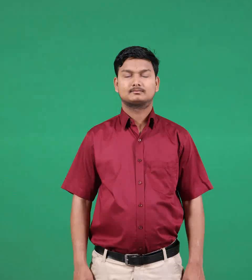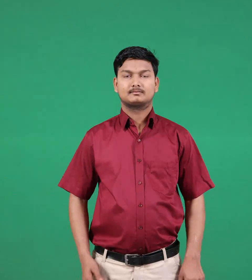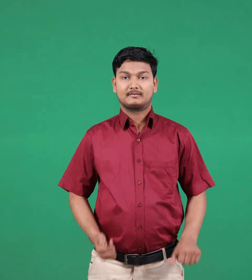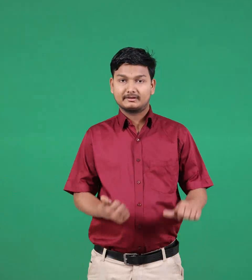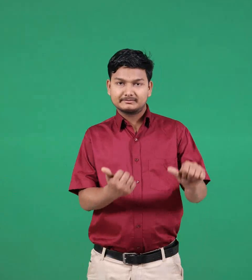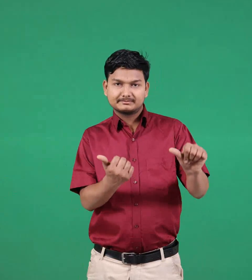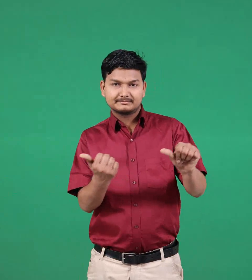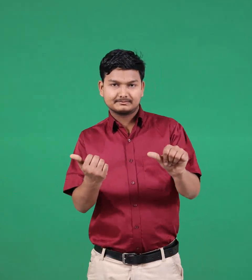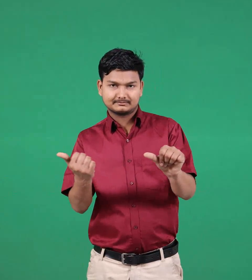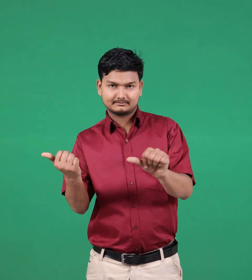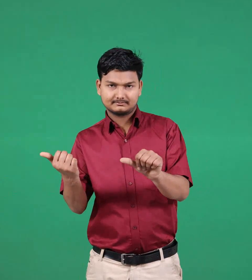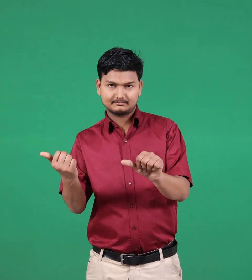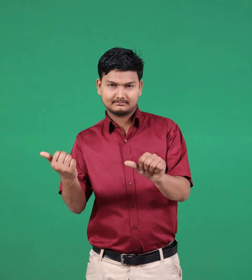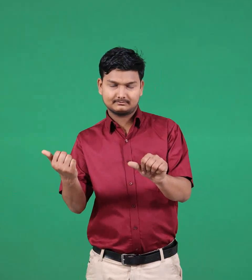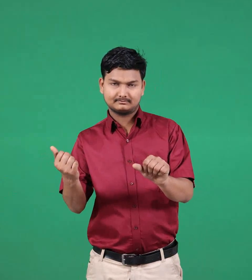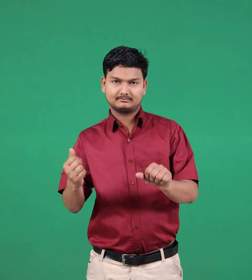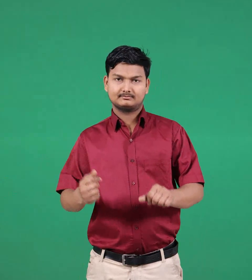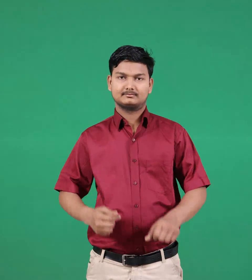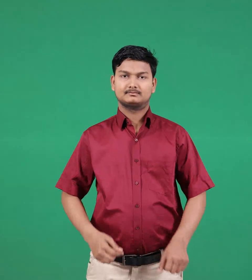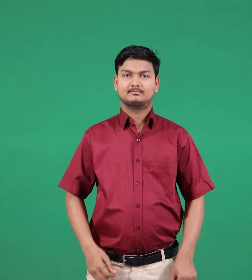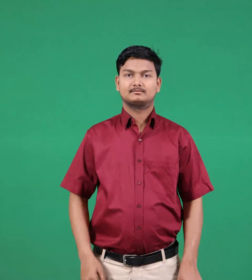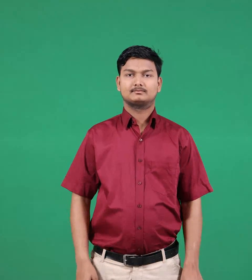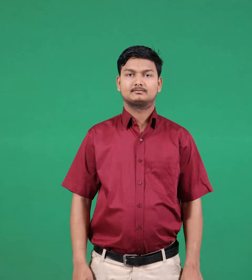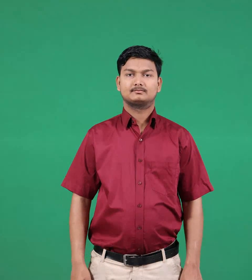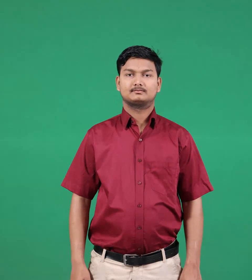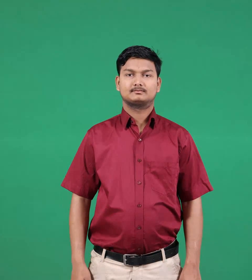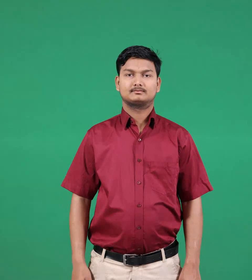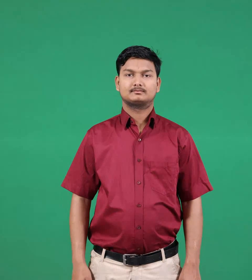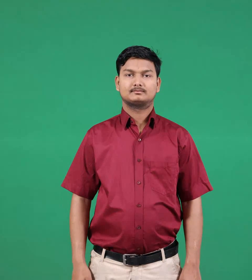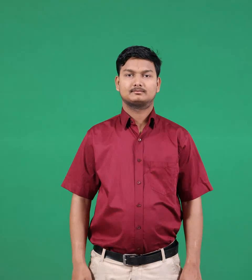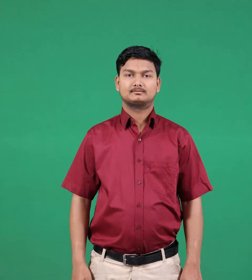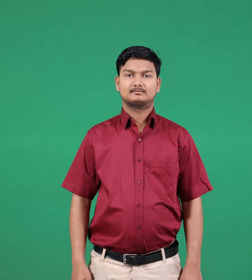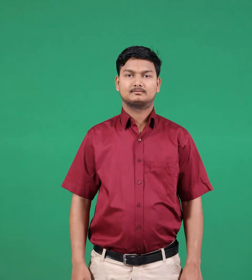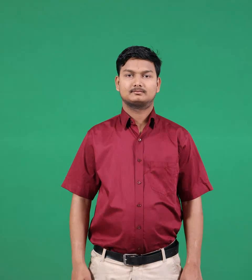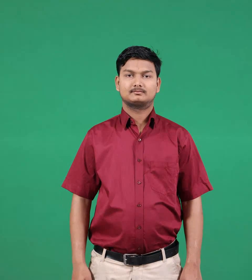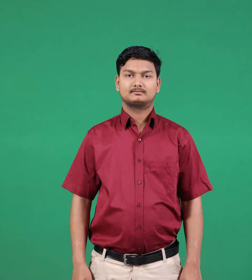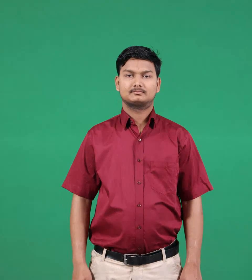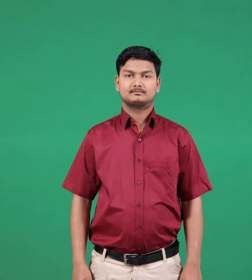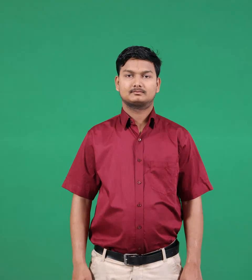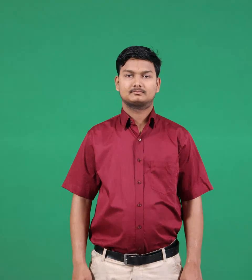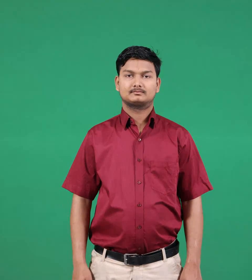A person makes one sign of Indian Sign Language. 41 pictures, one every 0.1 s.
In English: backward (hold)
